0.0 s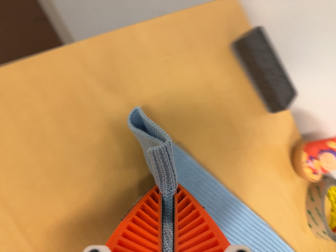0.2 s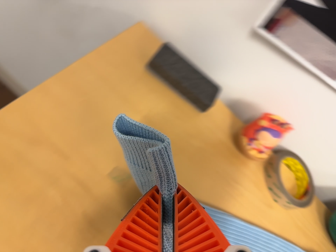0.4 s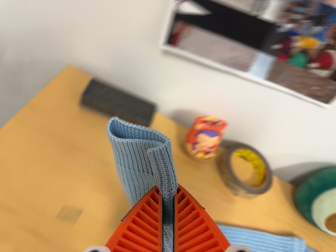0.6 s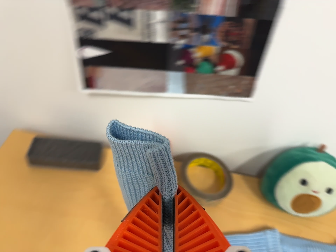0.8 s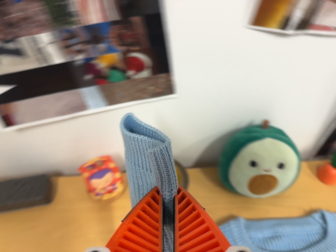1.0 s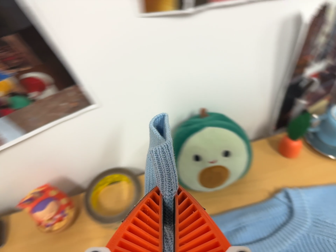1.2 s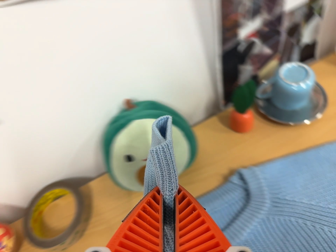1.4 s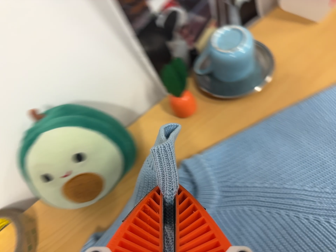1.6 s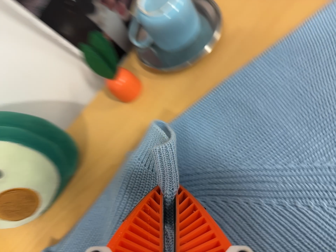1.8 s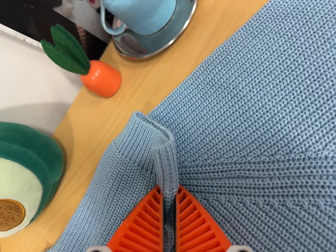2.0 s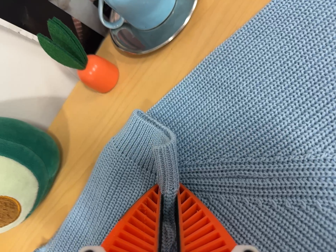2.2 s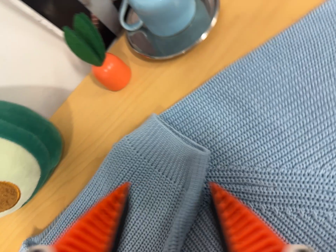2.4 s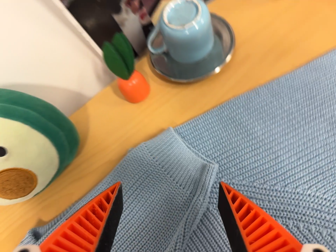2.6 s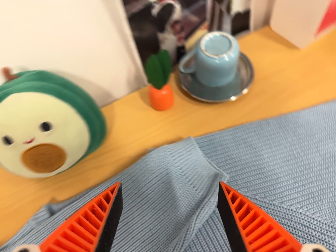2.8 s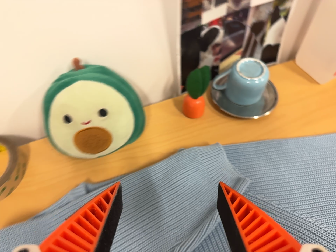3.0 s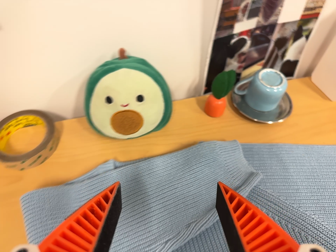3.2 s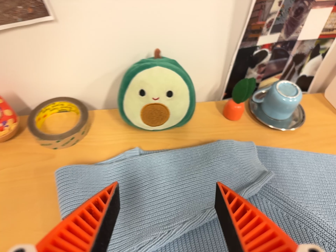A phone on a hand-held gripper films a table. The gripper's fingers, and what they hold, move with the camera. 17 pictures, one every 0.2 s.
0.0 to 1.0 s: The camera travels to its right, about 50 cm, so close, fixed things drift to the left. Its aim tips toward the top of its view by about 10 degrees, and the scene shifts downward. It rolls about its line of sight by about 80 degrees, and the scene rotates counterclockwise.
1.0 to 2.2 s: The camera travels to its right and forward, about 30 cm, so close, fixed things drift to the left. Its aim tips toward the bottom of its view by about 20 degrees, and the scene shifts upward. It rolls about its line of sight by about 30 degrees, and the scene rotates counterclockwise.
2.2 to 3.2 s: The camera travels backward, to its left and toward the bottom of its view, about 28 cm, so what stands in front gets smaller. Its aim tips toward the top of its view by about 20 degrees. It rolls about its line of sight by about 40 degrees, and the scene rotates clockwise.
The film runs forward here.
